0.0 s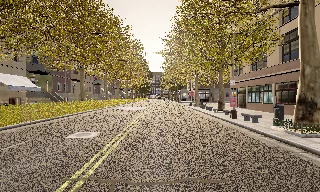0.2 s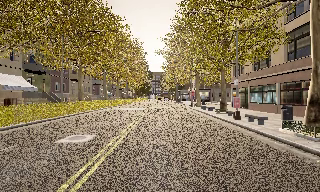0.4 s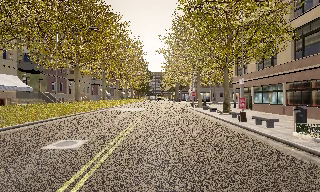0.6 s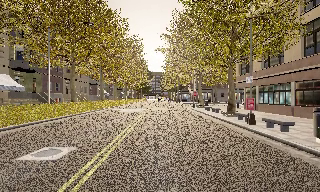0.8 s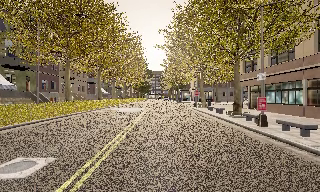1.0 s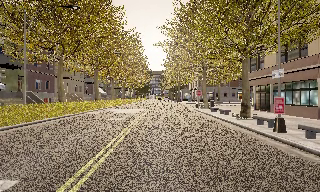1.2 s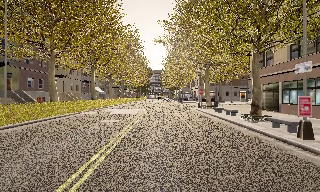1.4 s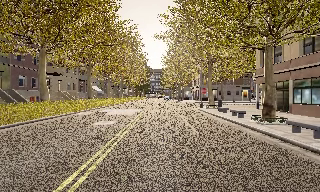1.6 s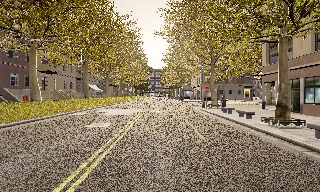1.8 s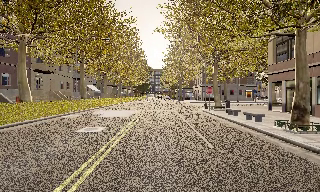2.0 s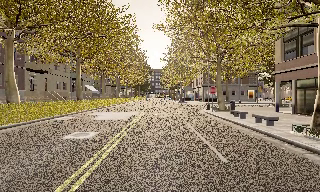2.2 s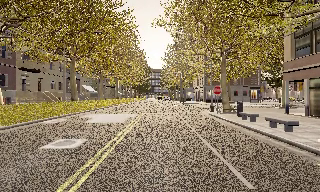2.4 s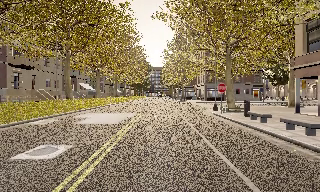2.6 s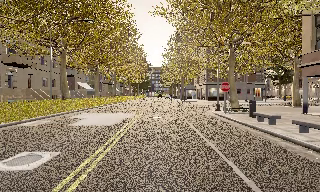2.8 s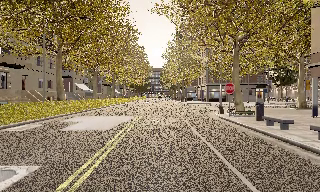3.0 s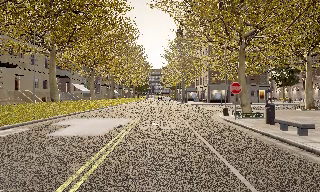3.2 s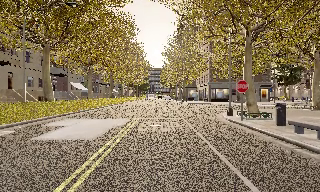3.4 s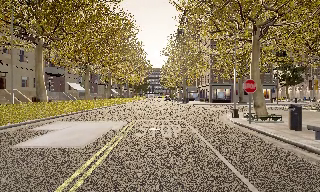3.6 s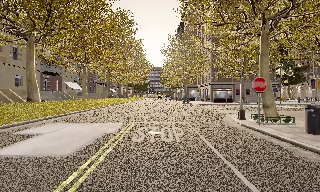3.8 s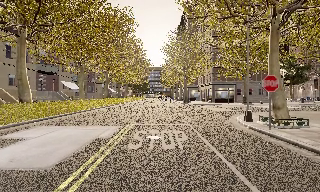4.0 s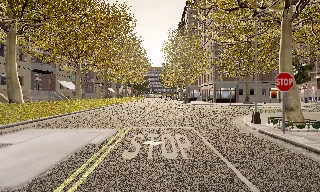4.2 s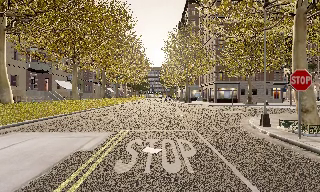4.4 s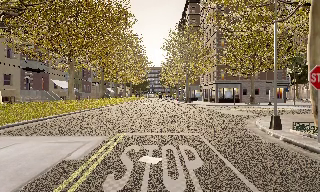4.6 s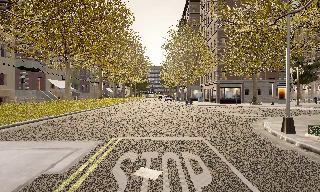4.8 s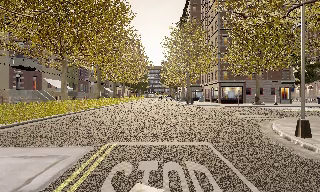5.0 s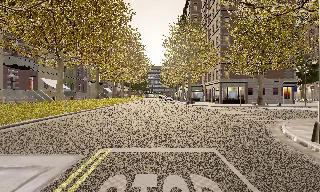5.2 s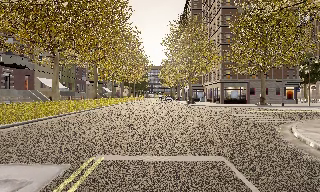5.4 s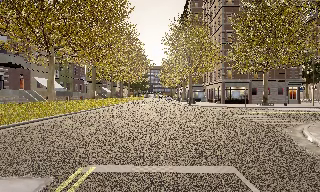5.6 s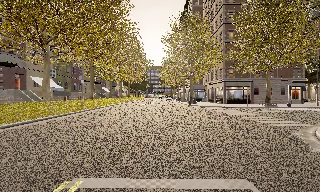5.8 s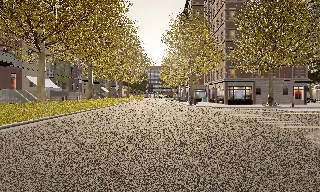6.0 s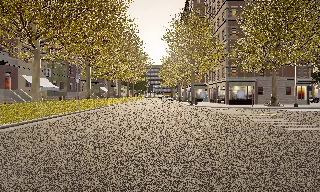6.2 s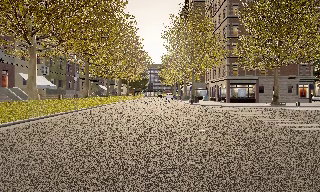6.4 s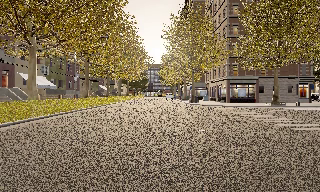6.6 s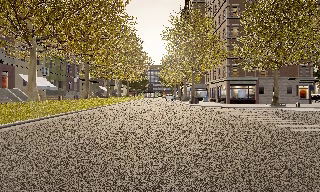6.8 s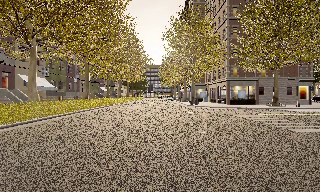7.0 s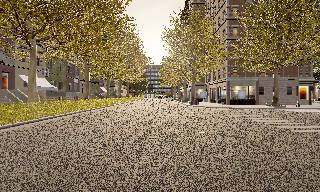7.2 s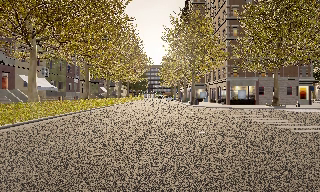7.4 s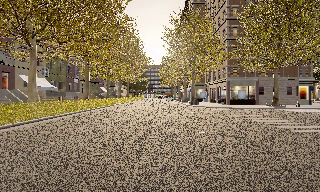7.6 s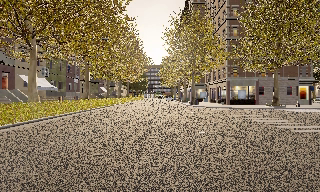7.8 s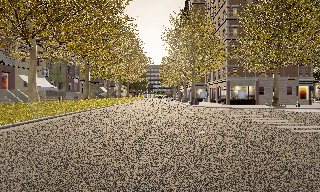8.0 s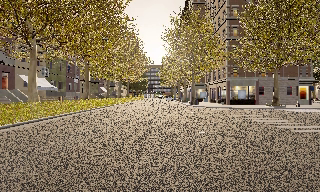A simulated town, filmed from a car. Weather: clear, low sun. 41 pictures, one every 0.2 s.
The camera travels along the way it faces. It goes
forward.
0.0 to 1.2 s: The camera travels forward, about 6 m, so what stands in front looms larger. It gains speed.
1.2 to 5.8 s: The camera travels forward, about 20 m, so what stands in front looms larger.
5.8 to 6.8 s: The camera travels forward, about 1 m, so what stands in front looms larger. It loses speed.
6.8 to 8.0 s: The camera keeps its place and its aim.
The film runs forward here.
